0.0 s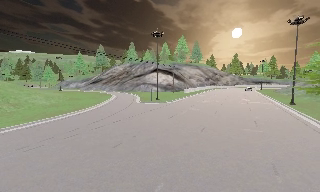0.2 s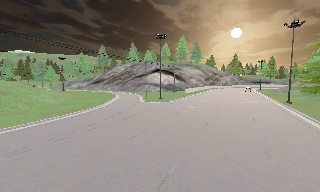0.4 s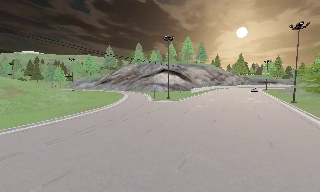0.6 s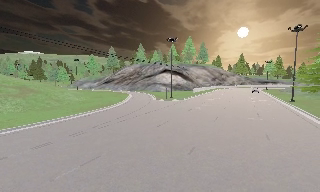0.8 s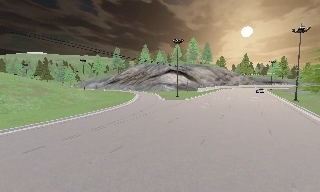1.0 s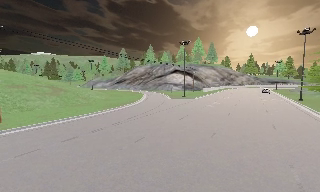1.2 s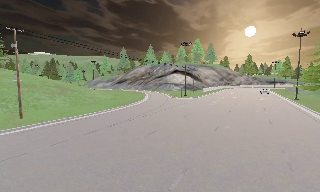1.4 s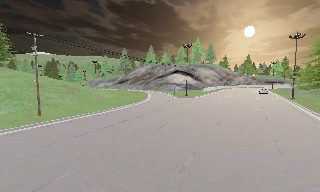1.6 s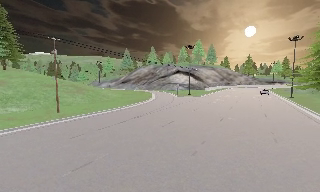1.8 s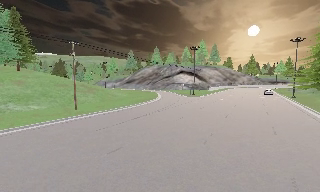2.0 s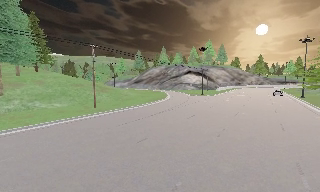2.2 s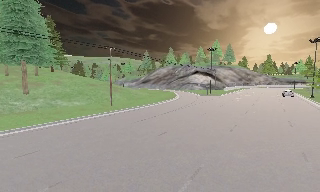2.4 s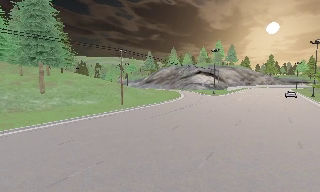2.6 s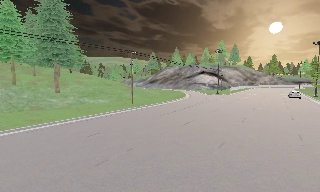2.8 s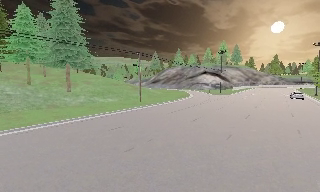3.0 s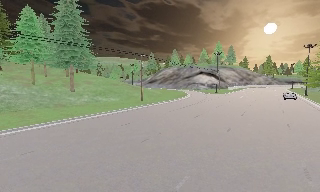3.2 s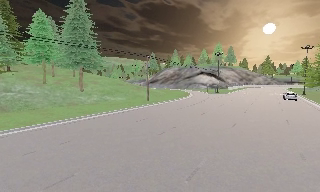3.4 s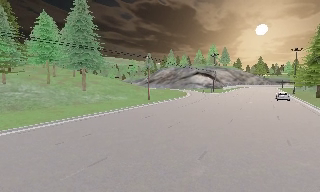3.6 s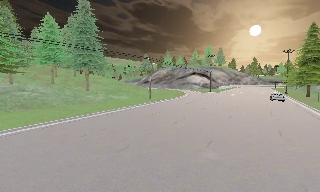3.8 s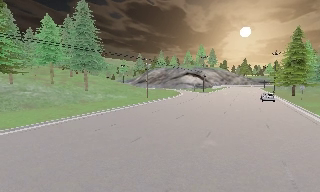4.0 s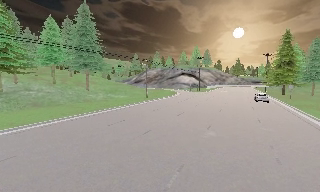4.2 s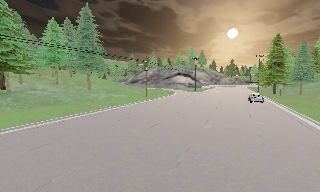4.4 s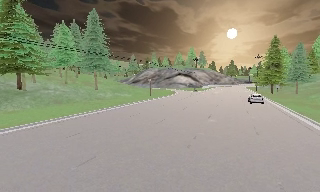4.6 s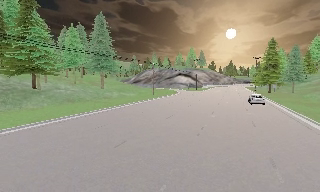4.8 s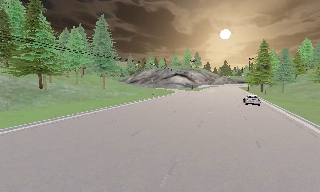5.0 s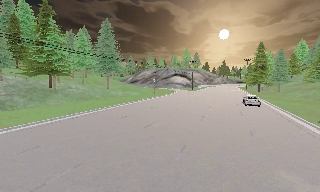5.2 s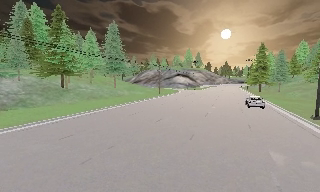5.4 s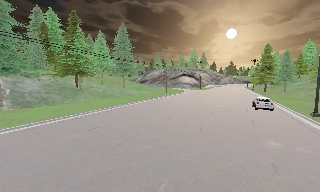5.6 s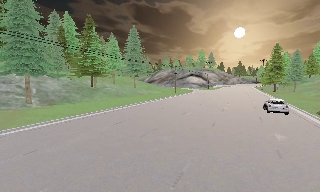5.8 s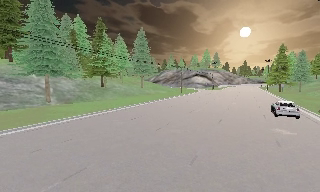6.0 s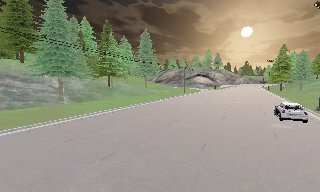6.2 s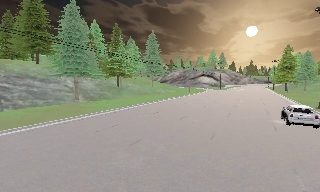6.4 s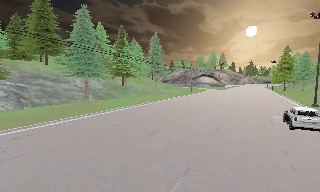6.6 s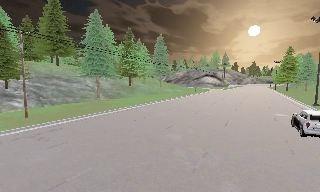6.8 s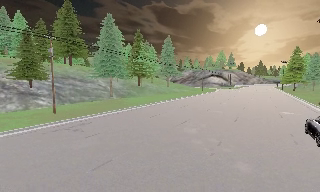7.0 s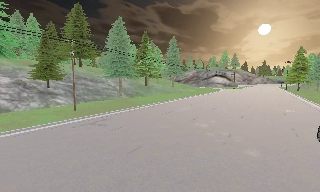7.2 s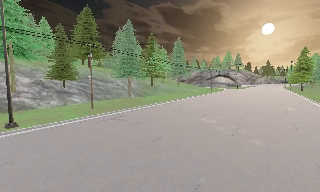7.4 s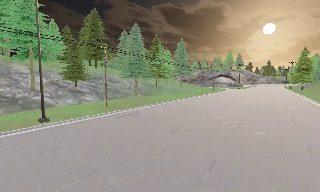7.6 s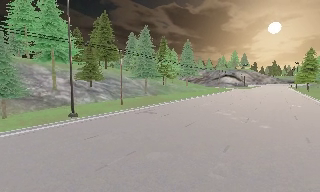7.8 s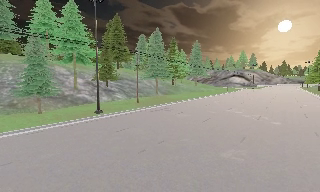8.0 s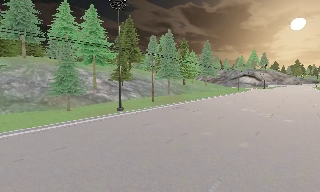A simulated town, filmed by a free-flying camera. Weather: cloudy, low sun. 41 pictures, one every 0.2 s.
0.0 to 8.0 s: The camera swings to its left by about 15 degrees, and the scene slides to the right. It travels backward and to its left, about 65 m, so what stands in front gets smaller.
The film runs backward here.
